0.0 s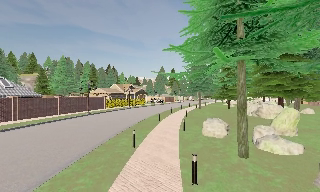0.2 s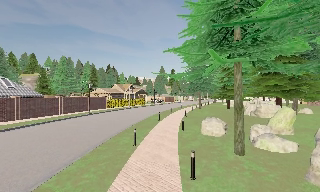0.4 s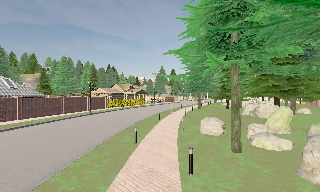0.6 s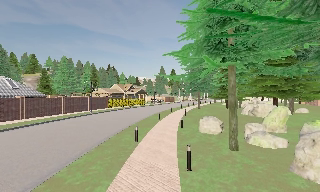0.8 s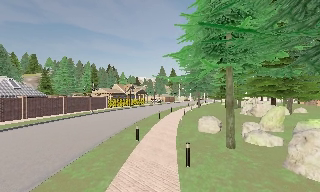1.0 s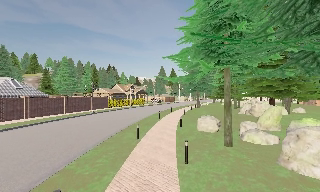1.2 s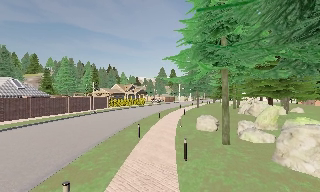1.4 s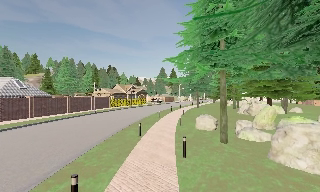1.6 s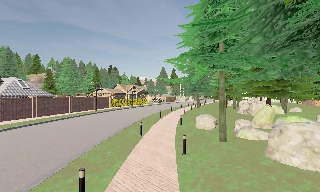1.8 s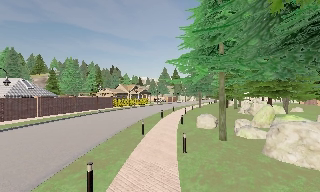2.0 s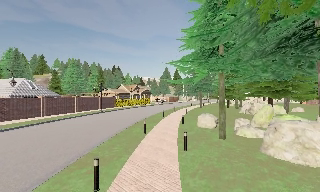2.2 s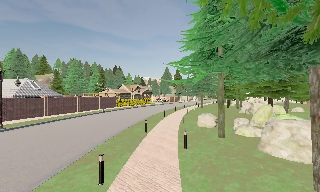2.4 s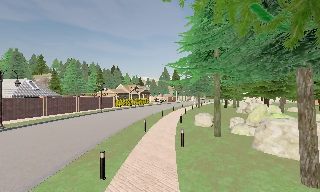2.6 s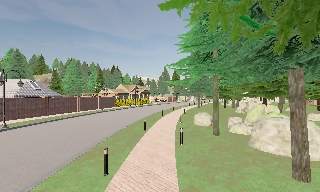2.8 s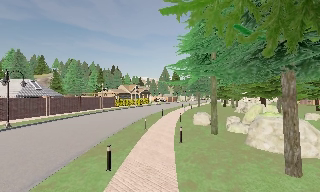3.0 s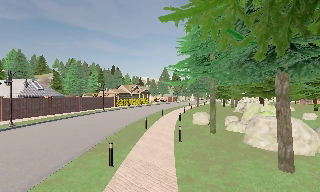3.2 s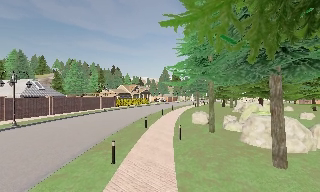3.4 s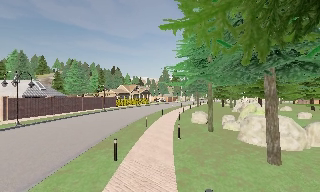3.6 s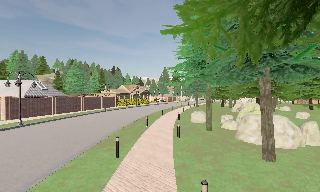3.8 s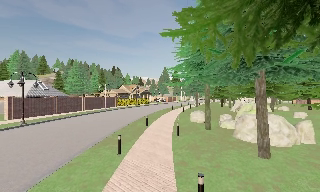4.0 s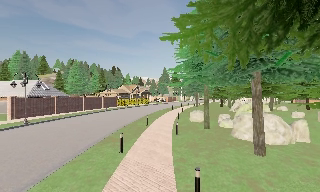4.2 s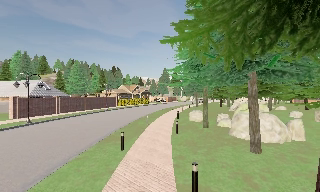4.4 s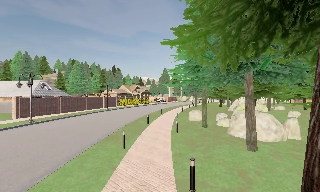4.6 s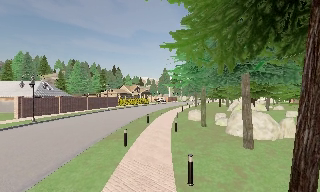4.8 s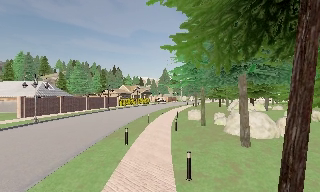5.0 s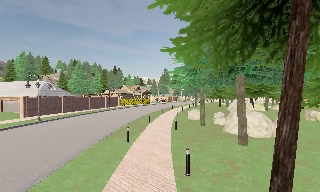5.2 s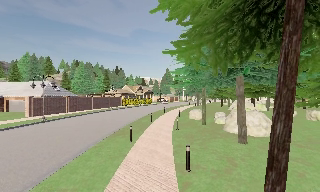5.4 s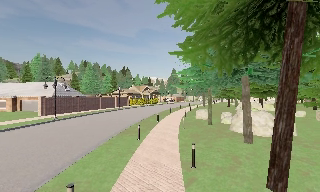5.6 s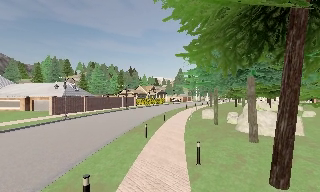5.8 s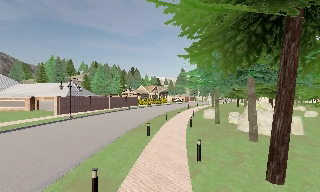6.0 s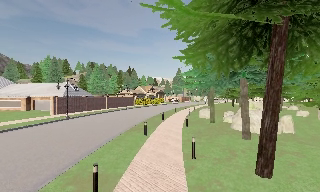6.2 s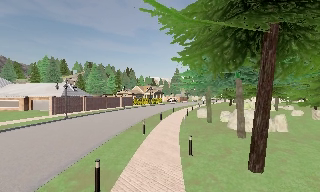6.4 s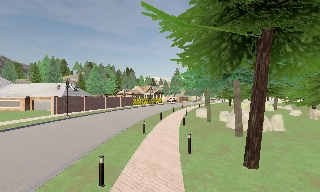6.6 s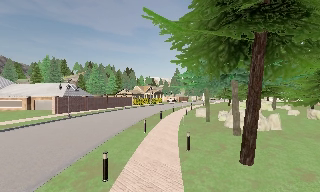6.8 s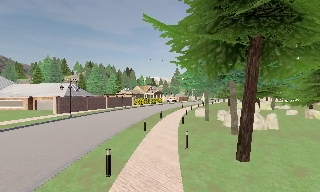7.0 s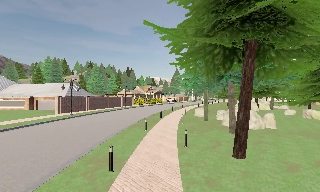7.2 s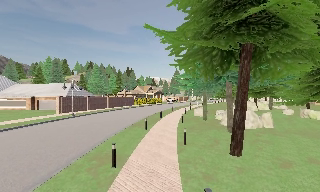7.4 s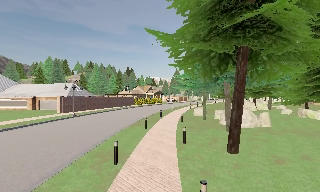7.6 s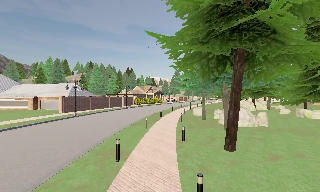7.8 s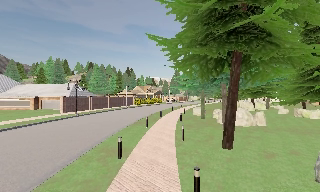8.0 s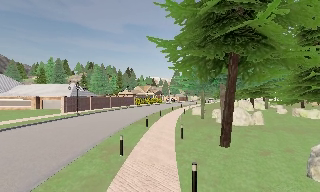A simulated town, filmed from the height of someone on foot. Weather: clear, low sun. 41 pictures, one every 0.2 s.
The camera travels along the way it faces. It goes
backward.
0.0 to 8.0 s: The camera travels backward, about 12 m, so what stands in front gets smaller.
The film runs backward here.
